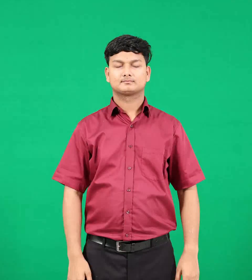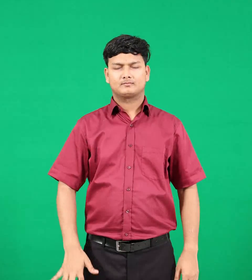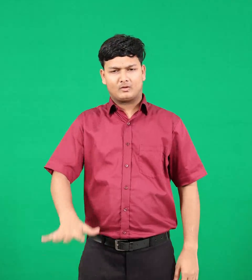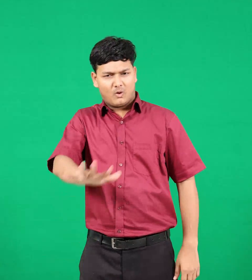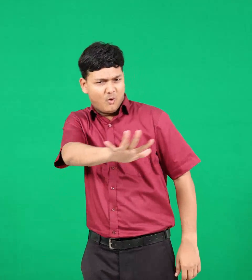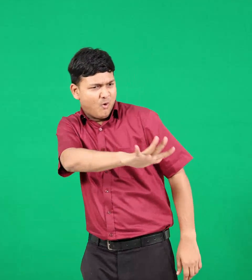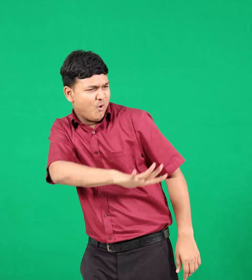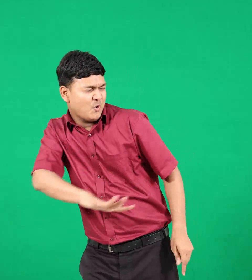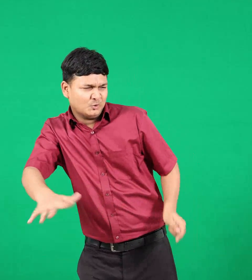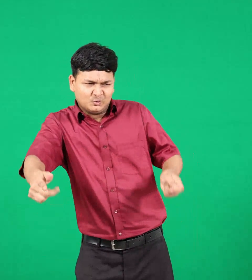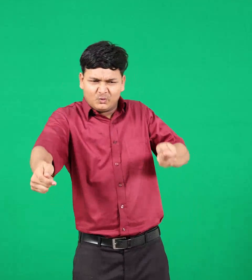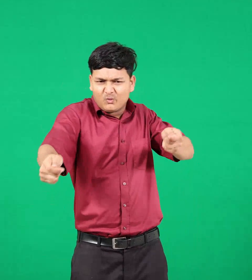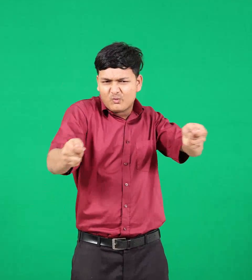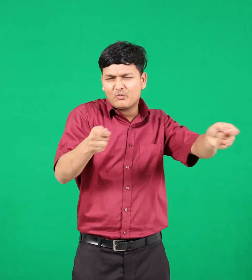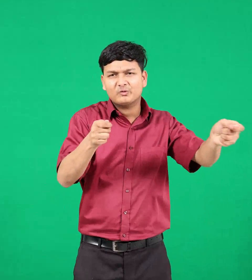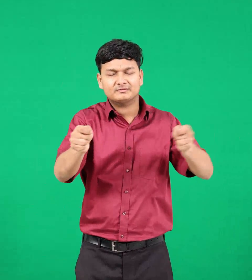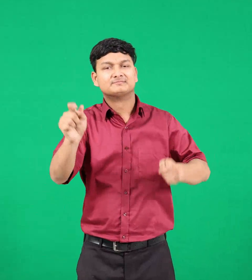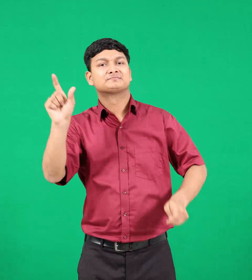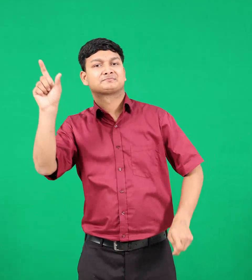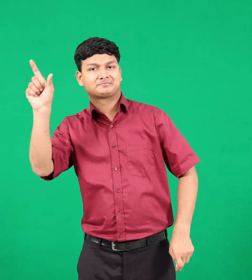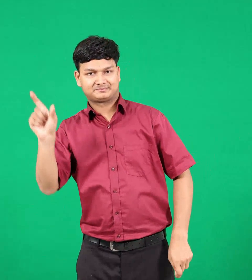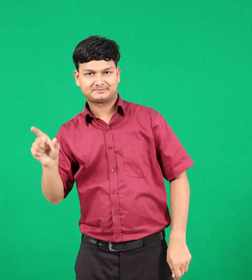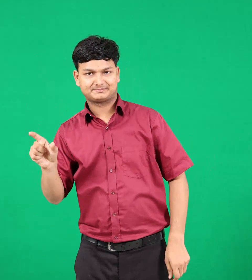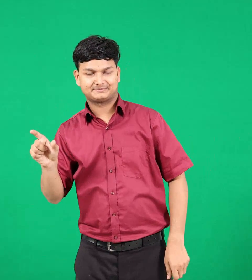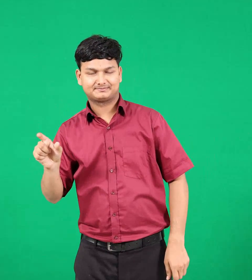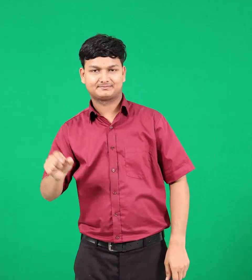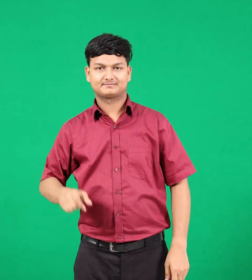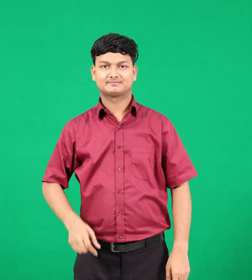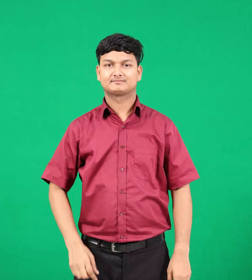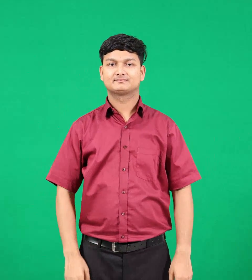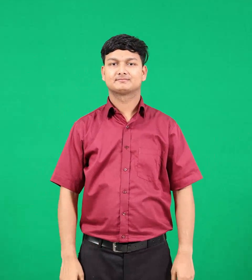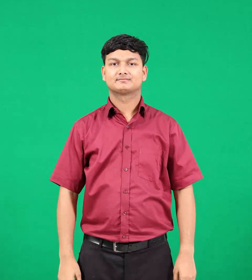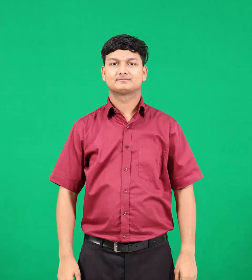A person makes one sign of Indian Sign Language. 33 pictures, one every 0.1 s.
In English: emperor
